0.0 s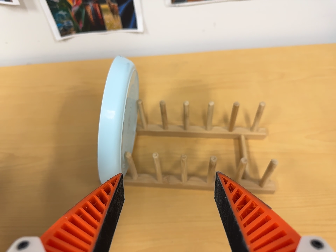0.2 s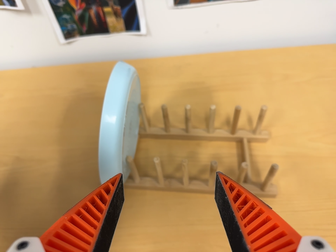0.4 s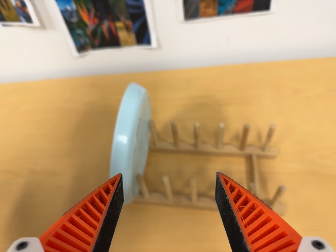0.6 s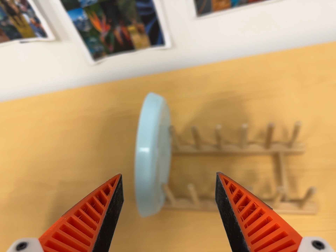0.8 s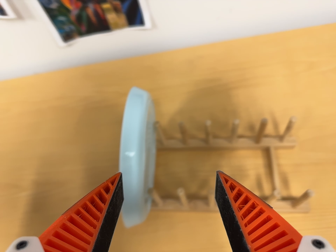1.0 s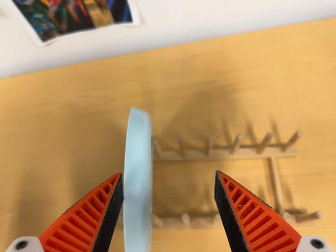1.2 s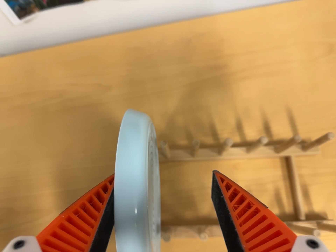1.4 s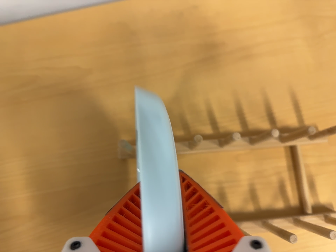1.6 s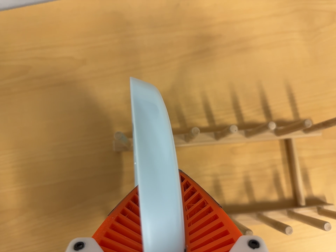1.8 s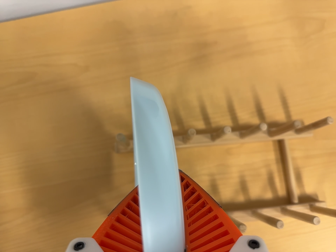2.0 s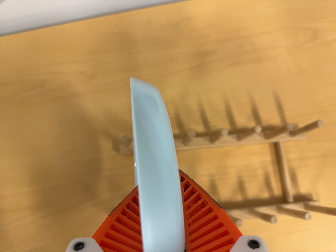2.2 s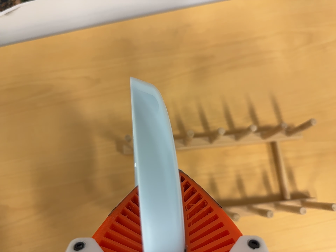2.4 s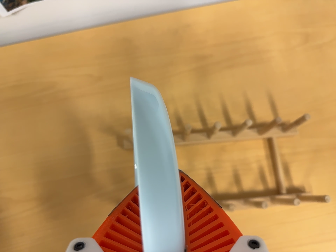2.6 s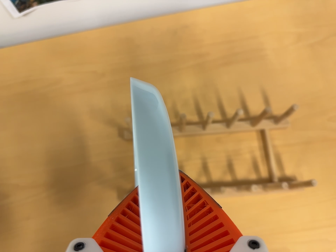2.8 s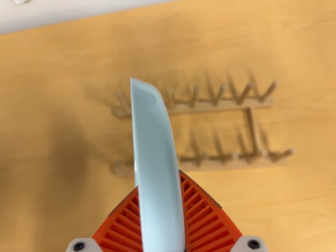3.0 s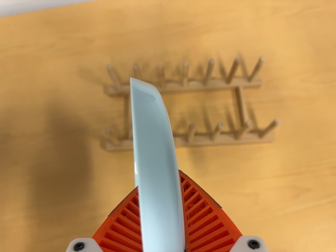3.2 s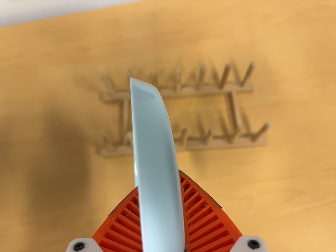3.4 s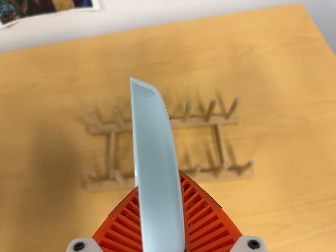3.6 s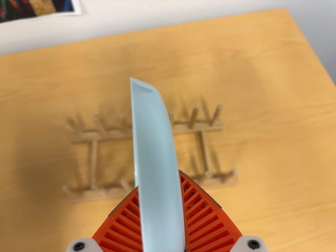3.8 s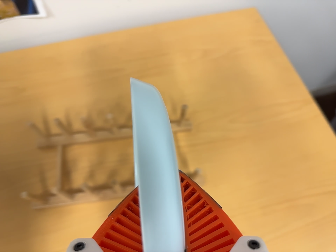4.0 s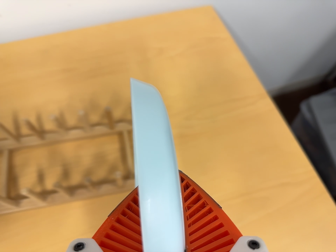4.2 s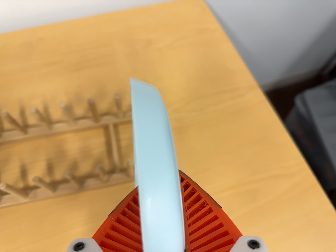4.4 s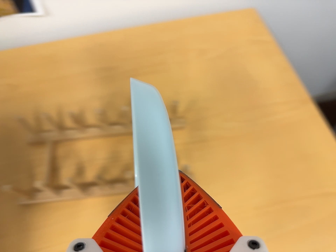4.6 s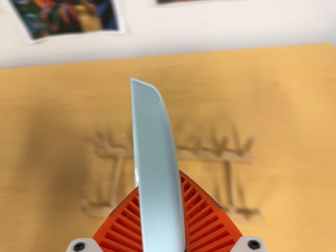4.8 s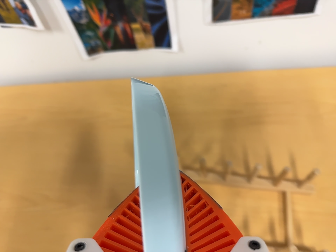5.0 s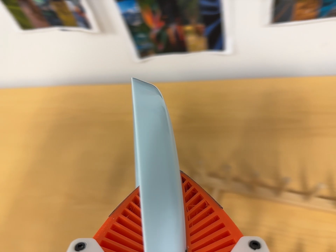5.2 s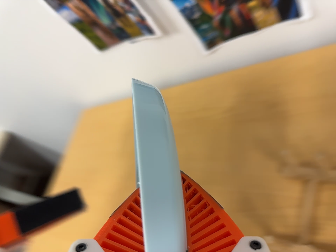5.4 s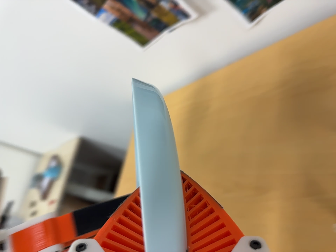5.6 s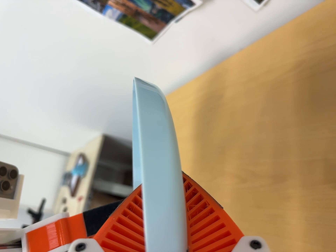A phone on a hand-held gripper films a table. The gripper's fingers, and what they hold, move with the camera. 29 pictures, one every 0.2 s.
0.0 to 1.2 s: The camera travels toward the top of its view and forward, about 22 cm. Its aim tips toward the bottom of its view by about 20 degrees. It rolls about its line of sight by about 10 degrees, and the scene rotates counterclockwise.
1.2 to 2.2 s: The camera shifts only a little, or ends up much as it began.
2.2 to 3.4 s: The camera travels toward the bottom of its view, backward and to its right, about 14 cm. Its aim tips toward the top of its view by about 10 degrees.
3.4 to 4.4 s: The camera travels to its right, about 9 cm, so close, fixed things drift to the left.
4.4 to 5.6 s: The camera pans to its left by about 70 degrees. It travels forward and toward the top of its view, about 8 cm.
The film runs backward here.
